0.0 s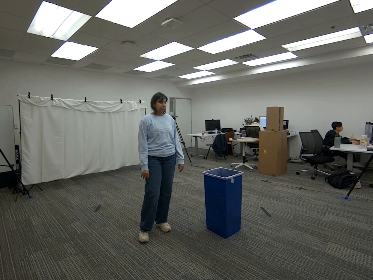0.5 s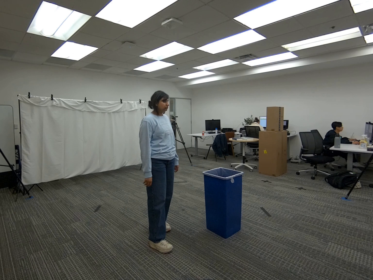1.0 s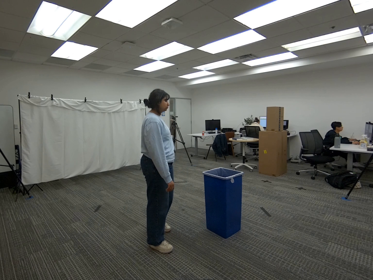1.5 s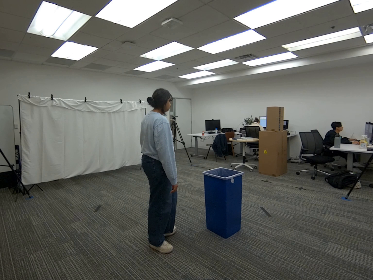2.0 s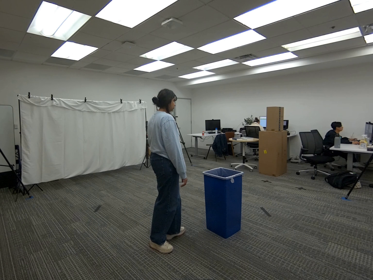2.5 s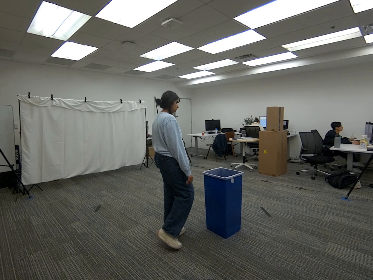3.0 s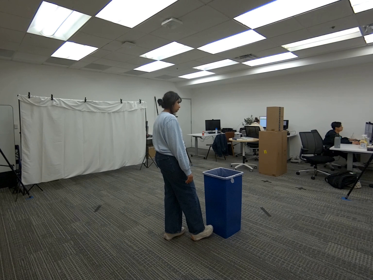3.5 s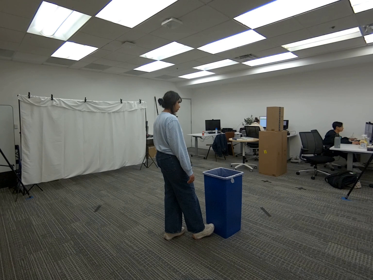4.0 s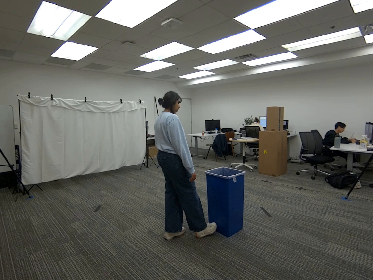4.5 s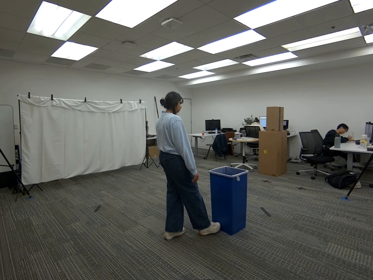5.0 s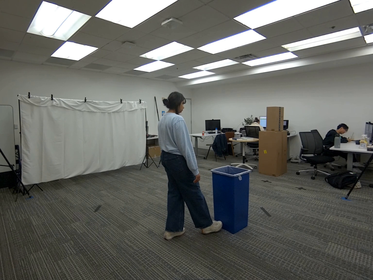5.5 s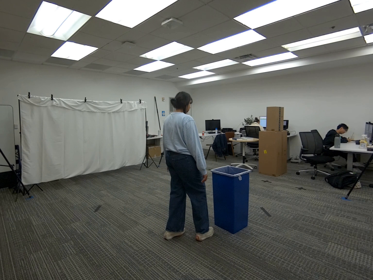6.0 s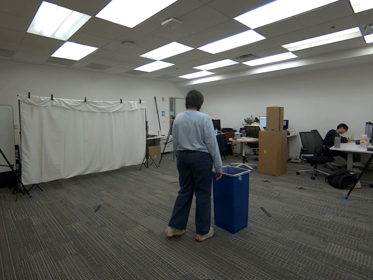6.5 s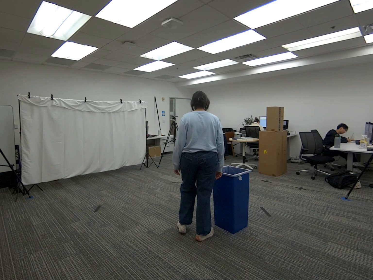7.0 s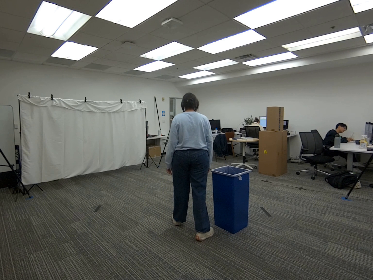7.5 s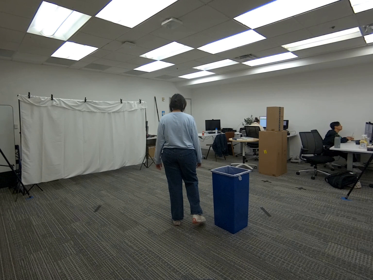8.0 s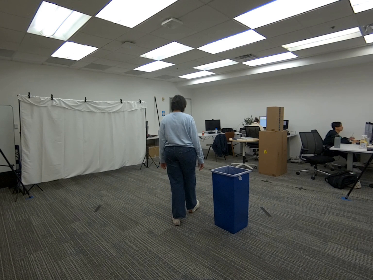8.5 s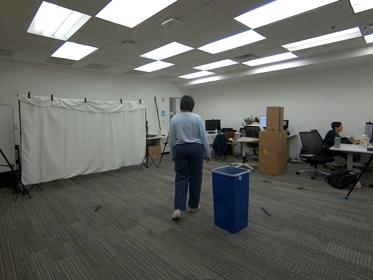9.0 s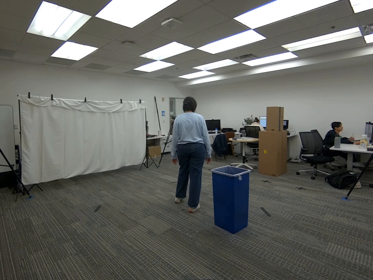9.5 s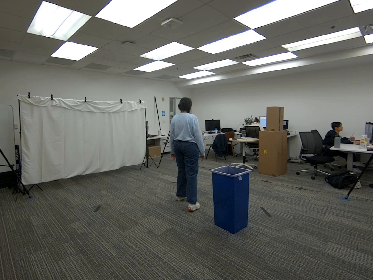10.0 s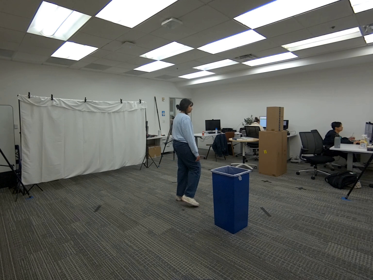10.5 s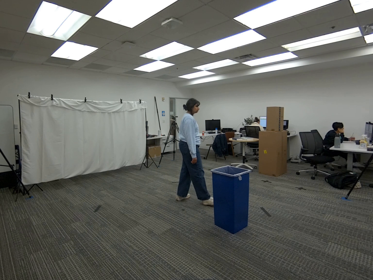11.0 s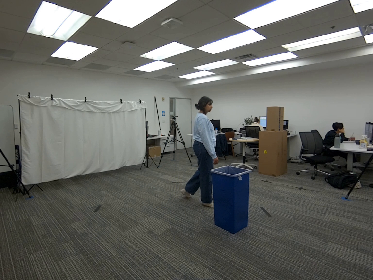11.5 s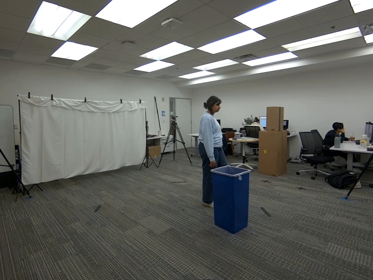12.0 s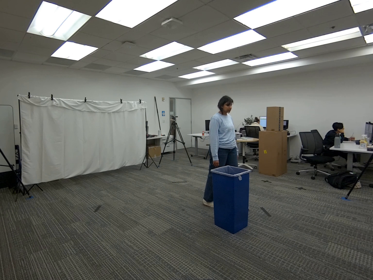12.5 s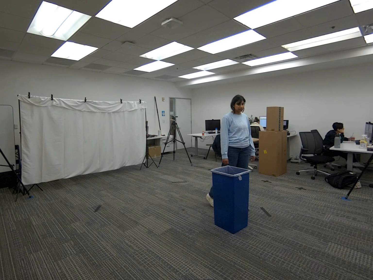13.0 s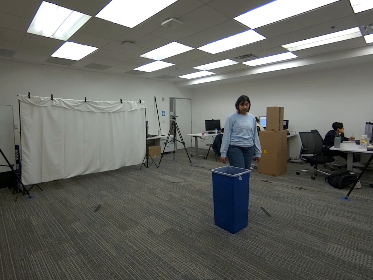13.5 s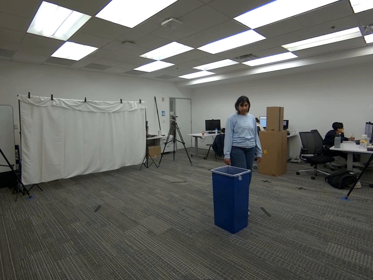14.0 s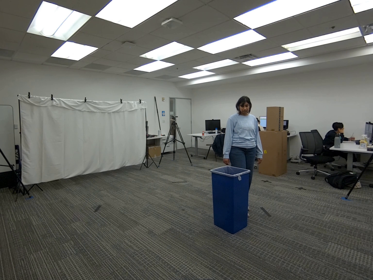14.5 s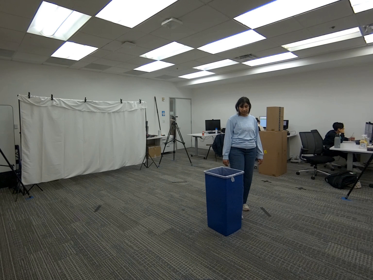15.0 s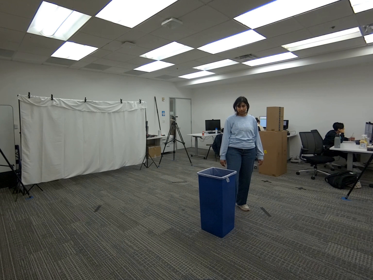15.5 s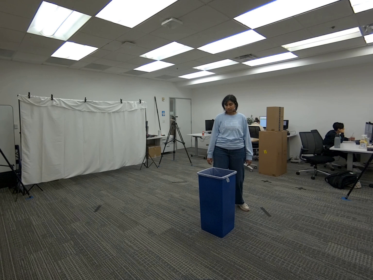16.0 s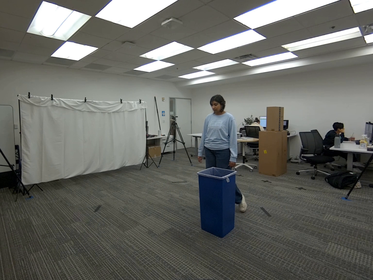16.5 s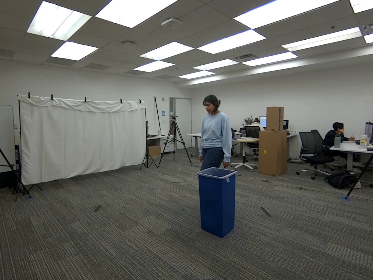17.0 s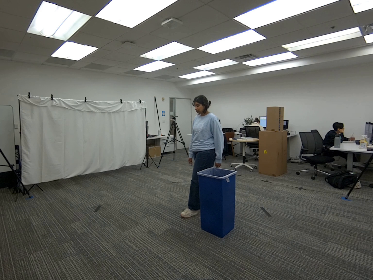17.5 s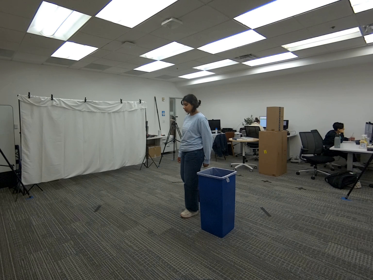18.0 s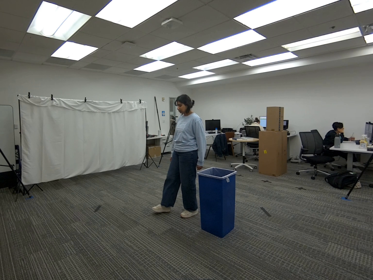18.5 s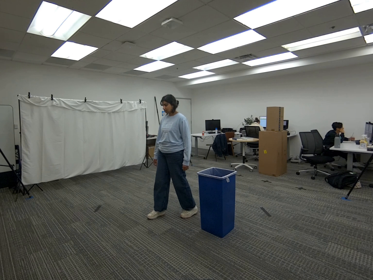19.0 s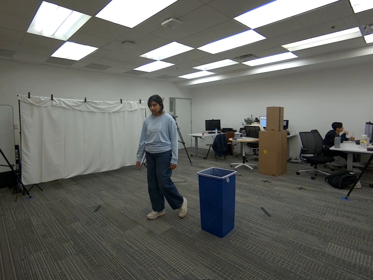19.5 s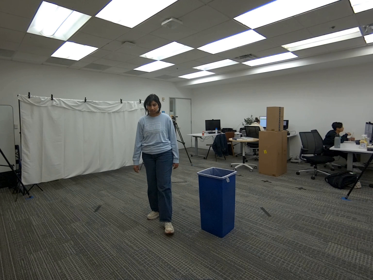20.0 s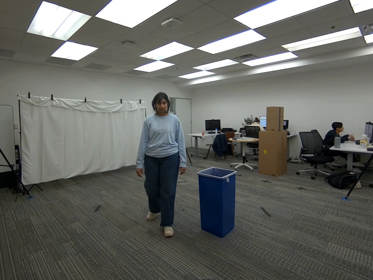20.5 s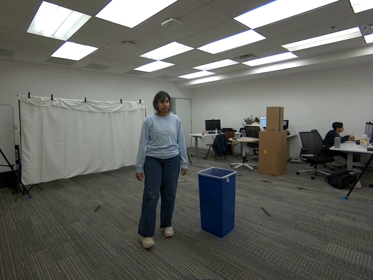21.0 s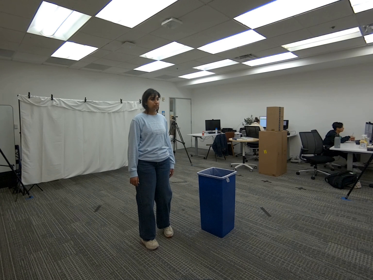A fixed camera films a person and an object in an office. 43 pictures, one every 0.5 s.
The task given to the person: Walk over to the blue trash can and move the trash can using your right foot.
